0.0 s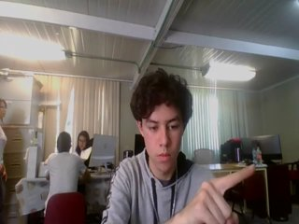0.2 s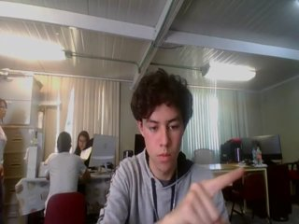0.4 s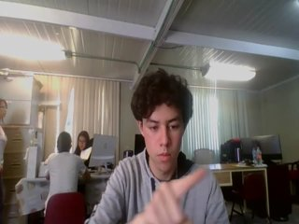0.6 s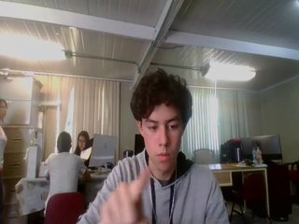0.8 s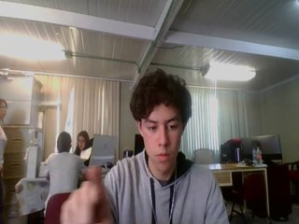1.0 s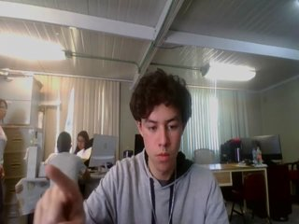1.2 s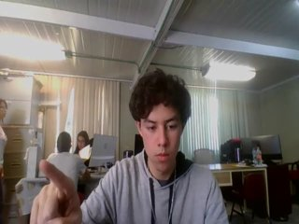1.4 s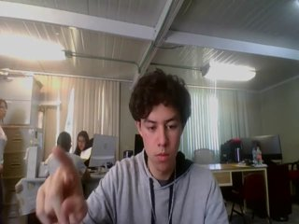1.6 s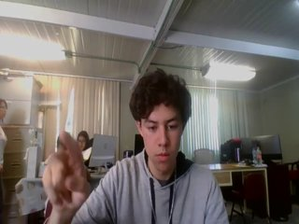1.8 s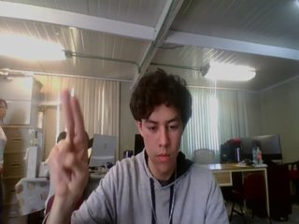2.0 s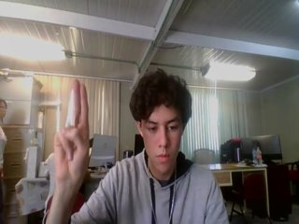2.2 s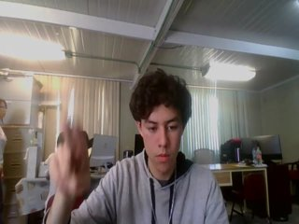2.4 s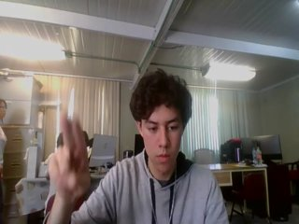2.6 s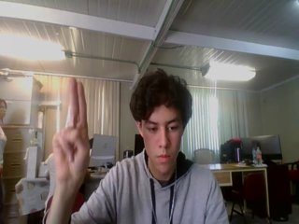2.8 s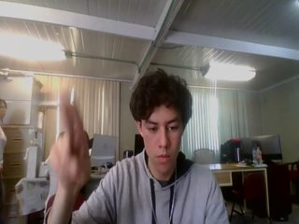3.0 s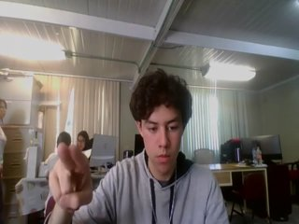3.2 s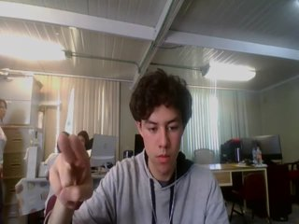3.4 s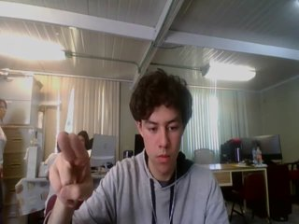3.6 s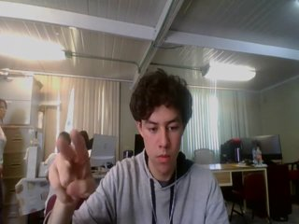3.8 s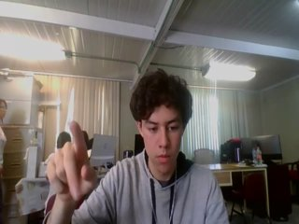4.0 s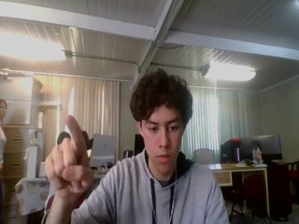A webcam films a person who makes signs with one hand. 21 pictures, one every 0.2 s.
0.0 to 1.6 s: Pointing with one finger.
1.7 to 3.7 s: Double click with two fingers.
